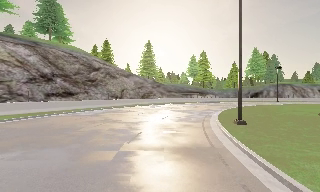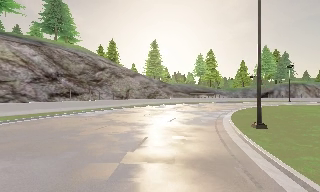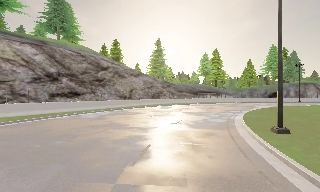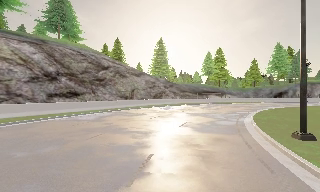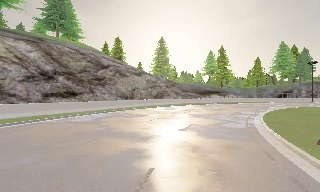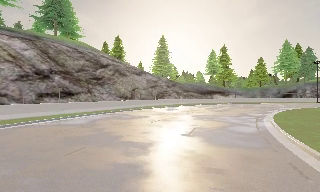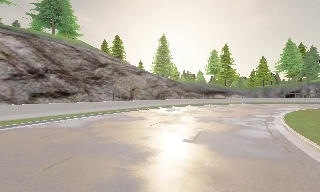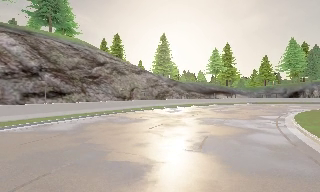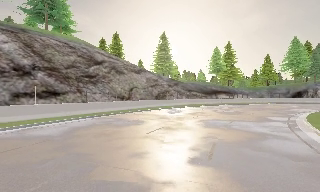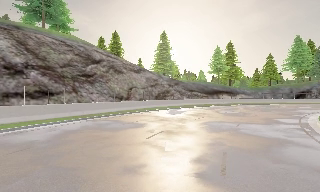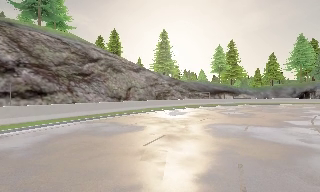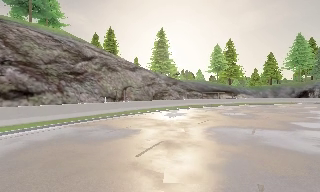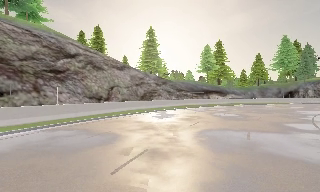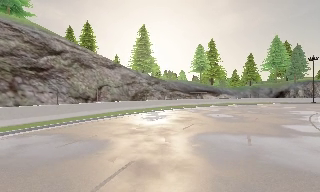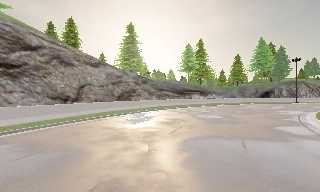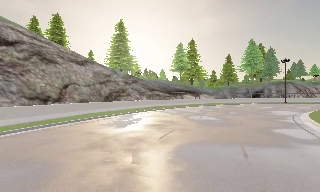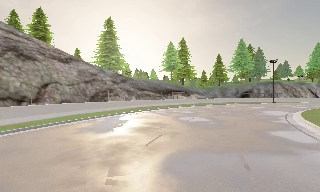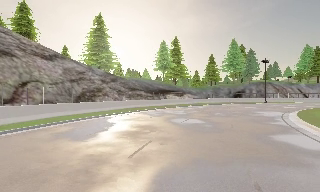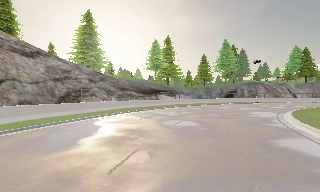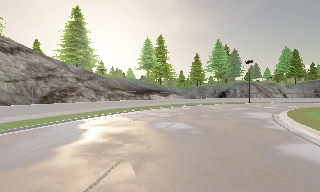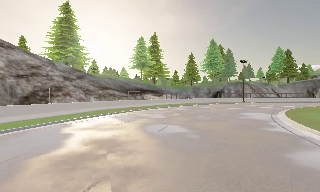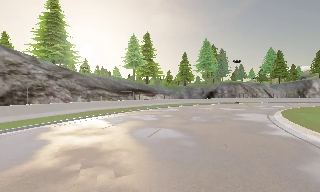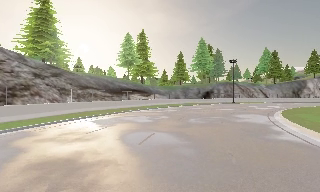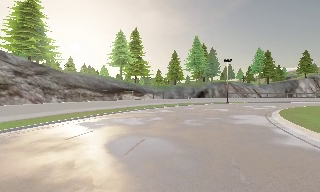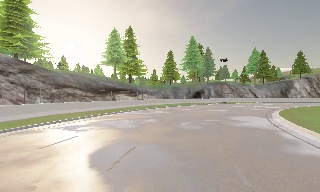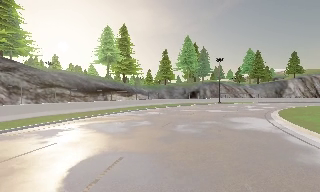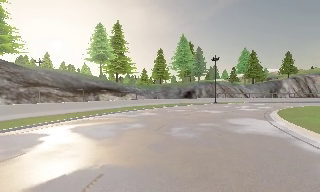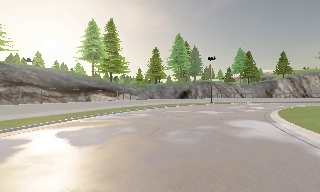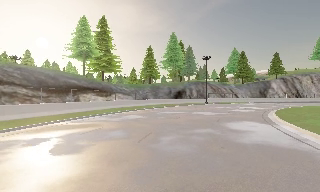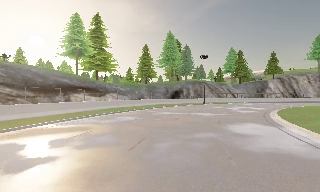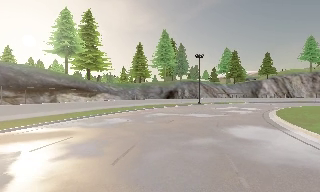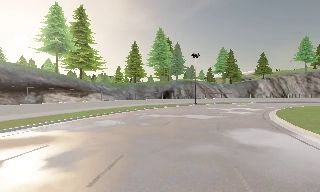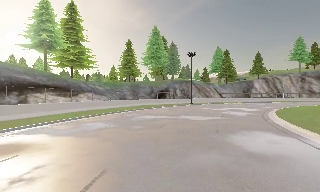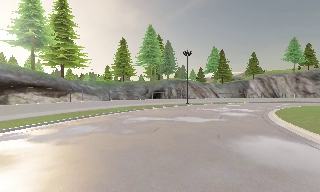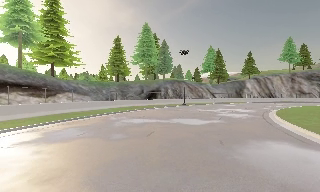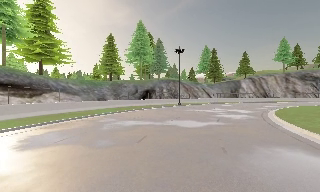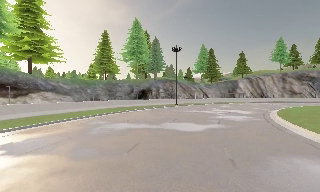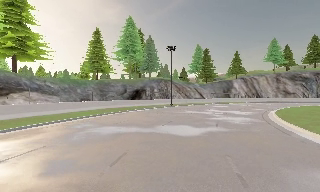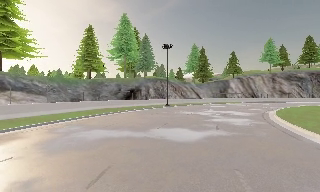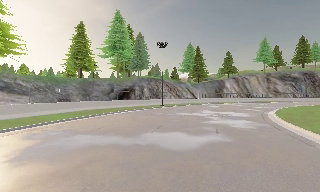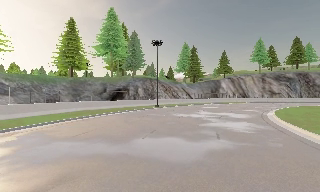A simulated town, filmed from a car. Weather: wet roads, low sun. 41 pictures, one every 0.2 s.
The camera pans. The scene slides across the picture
to the left.
The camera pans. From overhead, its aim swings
clockwise.
0.0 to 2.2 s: The camera travels forward, about 12 m, so what stands in front looms larger.
2.2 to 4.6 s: The scene slides to the left, as the camera pans about 30 degrees to its right. It travels forward, about 13 m.
4.6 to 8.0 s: The camera pans to its right, which is clockwise from overhead, by about 25 degrees. It travels forward, about 19 m, so what stands in front looms larger.
The film runs forward here.
